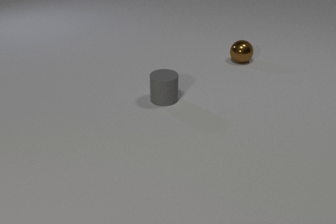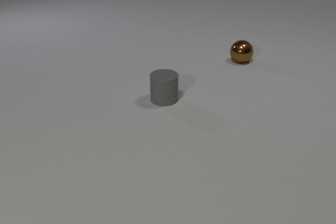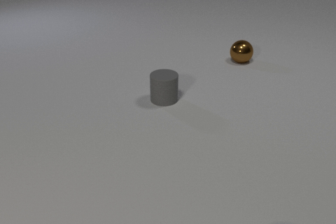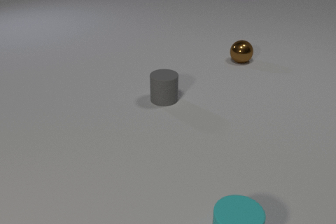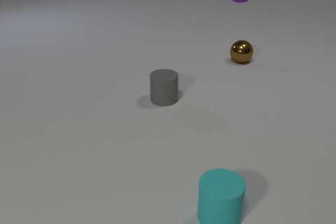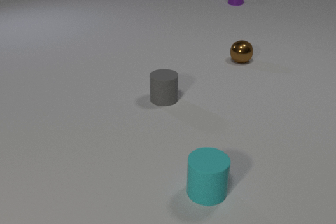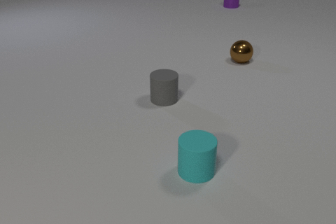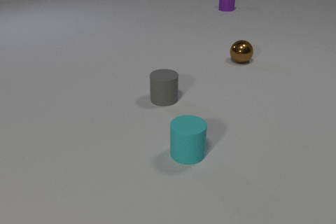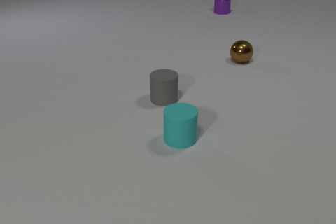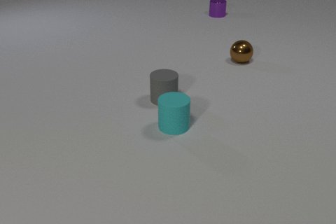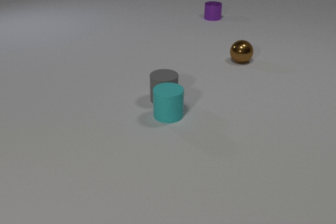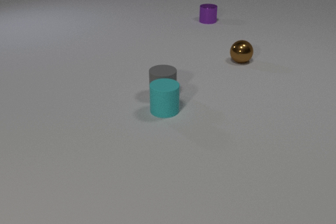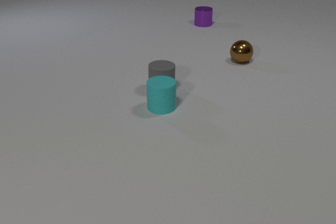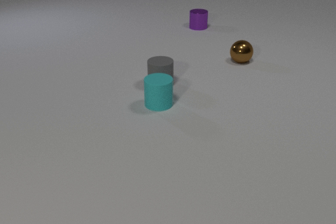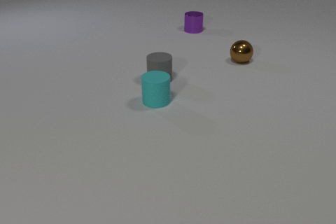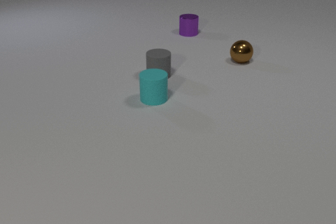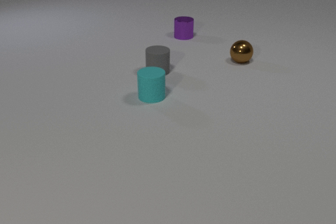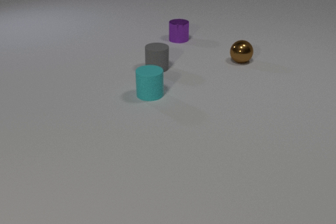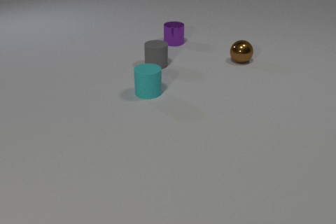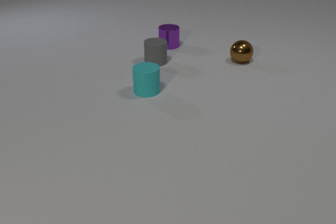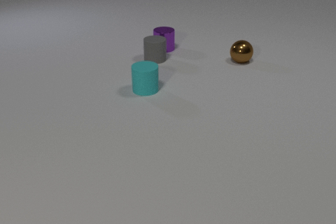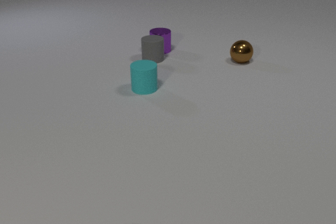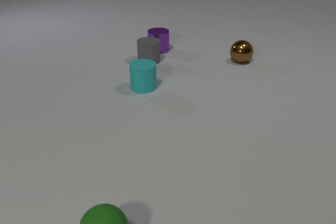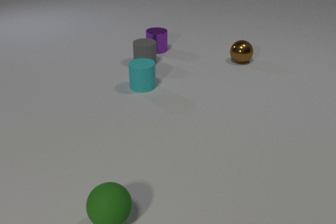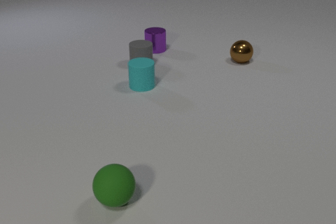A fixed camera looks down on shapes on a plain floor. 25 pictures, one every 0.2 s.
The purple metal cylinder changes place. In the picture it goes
toward the camera.
The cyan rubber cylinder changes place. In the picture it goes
away from the camera.
0.0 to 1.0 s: The cyan rubber cylinder comes in at the bottom edge, slides away from the camera and to the left. The purple metal cylinder comes in at the top edge, slides toward the camera.
1.0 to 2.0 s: The cyan rubber cylinder slides away from the camera. The purple metal cylinder slides toward the camera.
2.0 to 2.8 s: The cyan rubber cylinder slides away from the camera and to the left. The gray rubber cylinder slides away from the camera. The purple metal cylinder slides toward the camera and to the left. The cyan rubber cylinder and the gray rubber cylinder collide.
2.8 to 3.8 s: The cyan rubber cylinder slides away from the camera and to the left. The gray rubber cylinder slides away from the camera. The purple metal cylinder slides toward the camera and to the left.
3.8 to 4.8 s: The cyan rubber cylinder slides away from the camera. The gray rubber cylinder slides to the left and toward the camera. The purple metal cylinder slides to the left and toward the camera. The green rubber sphere comes in at the bottom edge, rolls away from the camera. The gray rubber cylinder and the purple metal cylinder collide.
What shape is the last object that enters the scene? sphere.
Are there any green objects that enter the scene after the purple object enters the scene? yes.
What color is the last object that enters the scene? green.
